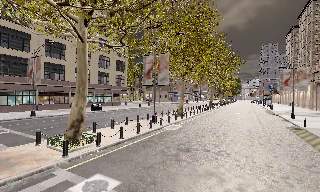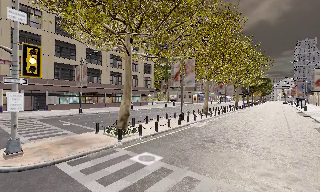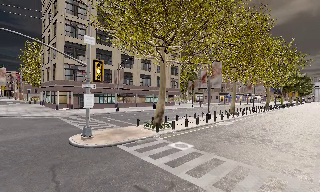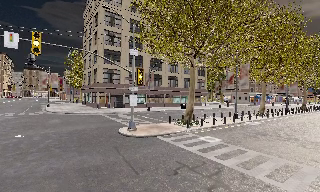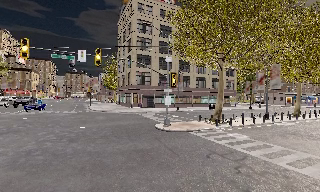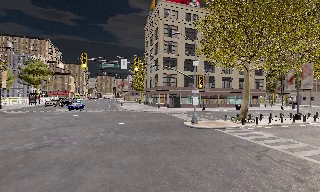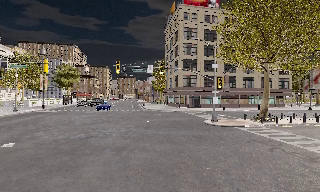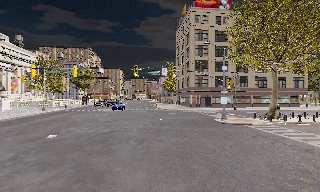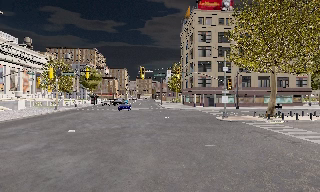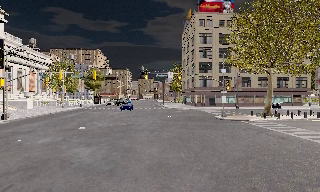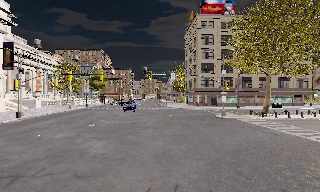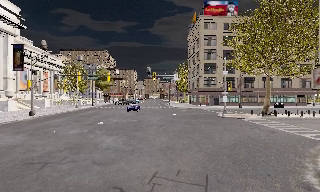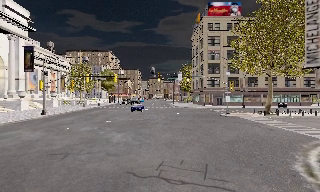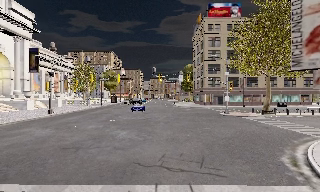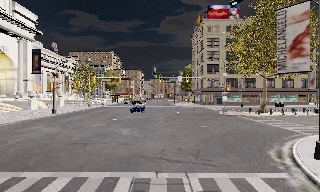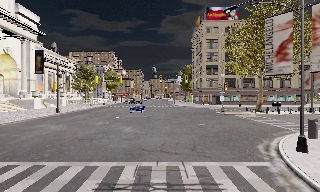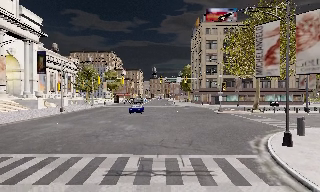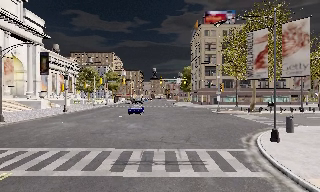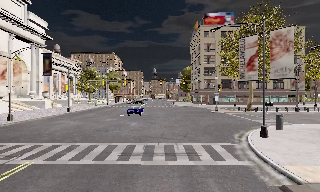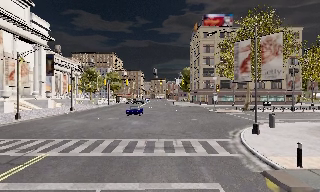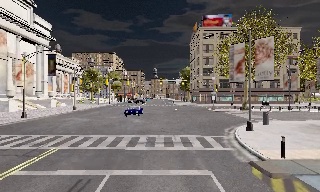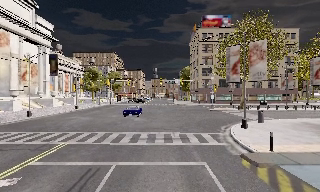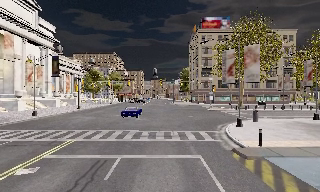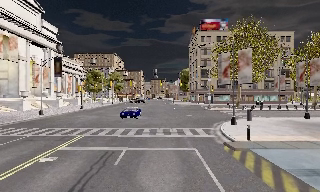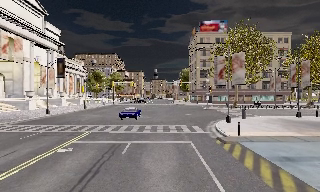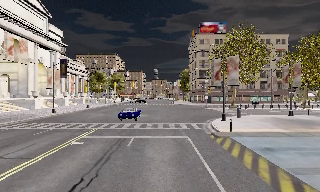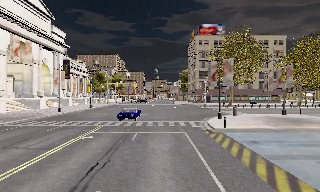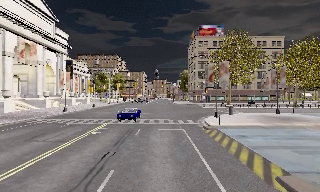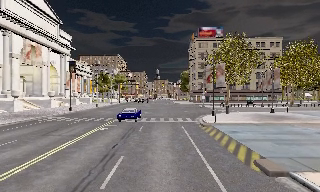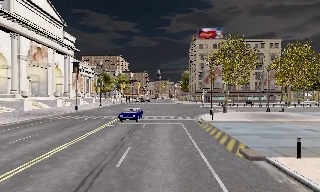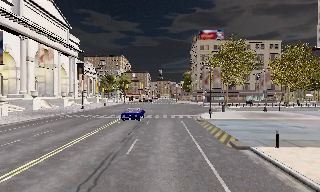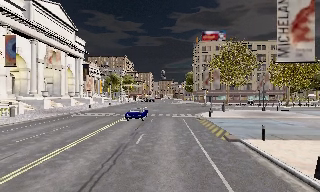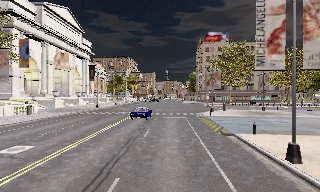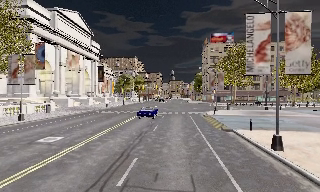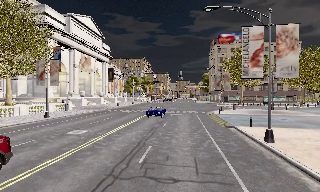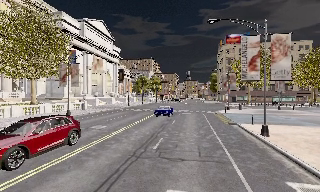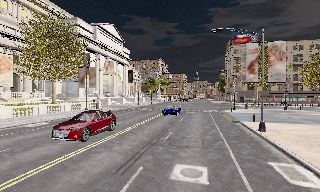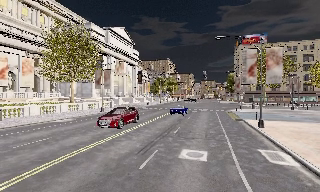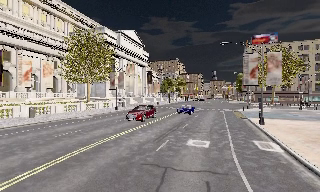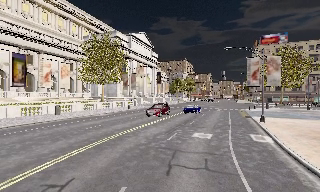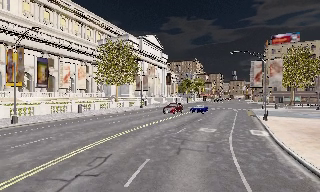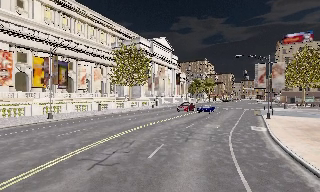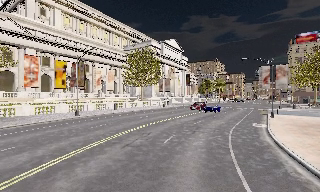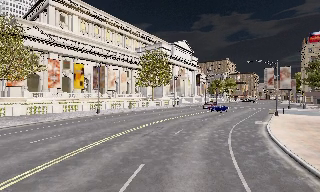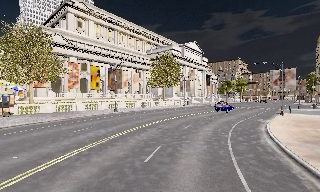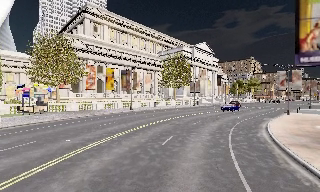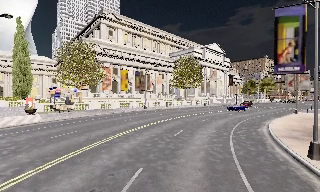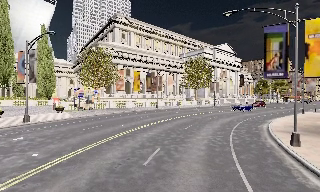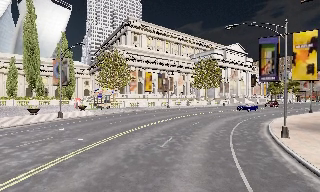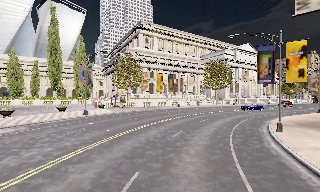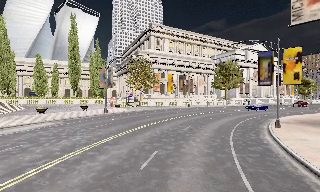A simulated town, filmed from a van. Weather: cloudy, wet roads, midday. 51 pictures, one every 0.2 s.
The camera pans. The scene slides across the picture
to the right.
The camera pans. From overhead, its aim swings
counterclockwise.
0.0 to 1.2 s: The camera pans to its left, which is counterclockwise from overhead, by about 50 degrees. It travels backward, about 11 m.
1.2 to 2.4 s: The camera travels backward, about 7 m, so what stands in front gets smaller. It loses speed.
2.4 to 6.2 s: The camera travels backward, about 20 m, so what stands in front gets smaller.
6.2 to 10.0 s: The camera pans to its left, which is counterclockwise from overhead, by about 60 degrees. It travels backward, about 40 m.
The film runs backward here.
